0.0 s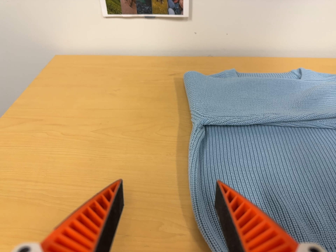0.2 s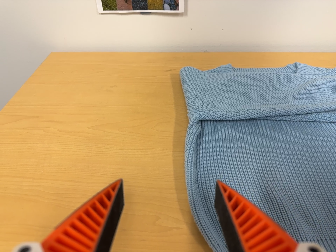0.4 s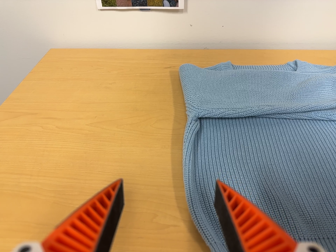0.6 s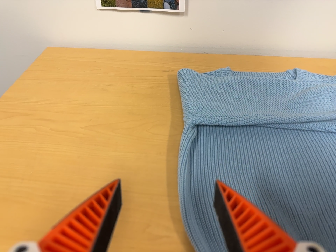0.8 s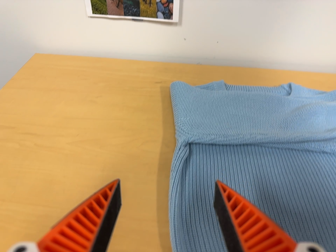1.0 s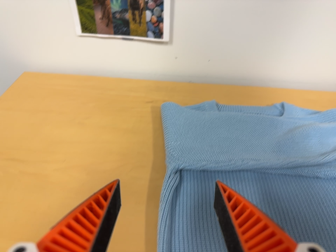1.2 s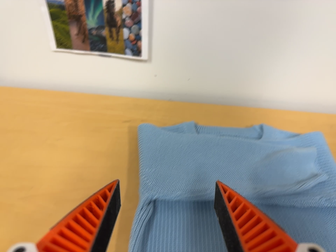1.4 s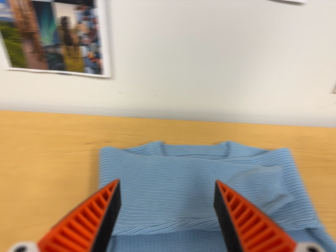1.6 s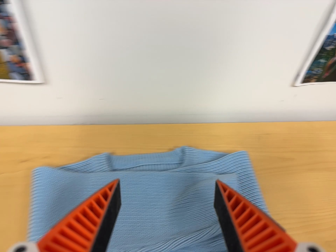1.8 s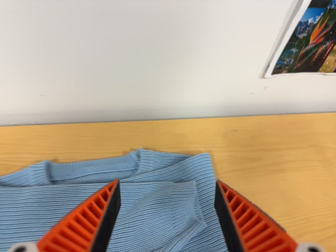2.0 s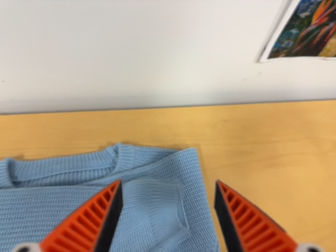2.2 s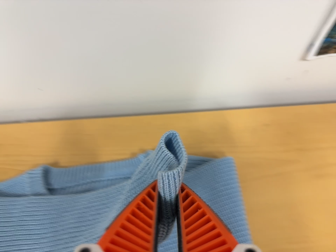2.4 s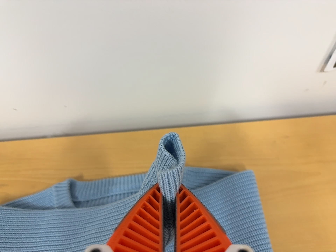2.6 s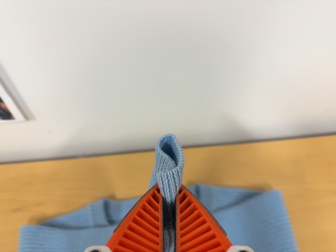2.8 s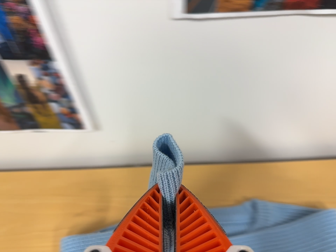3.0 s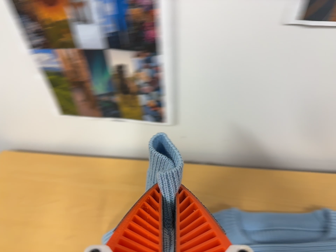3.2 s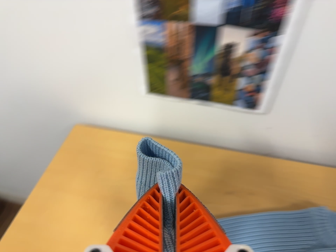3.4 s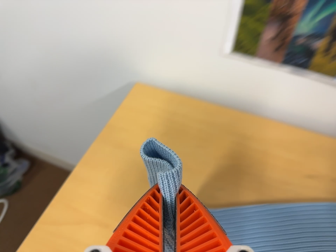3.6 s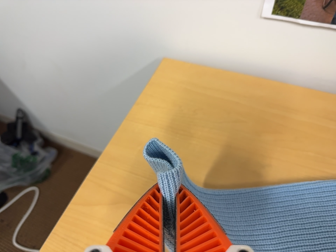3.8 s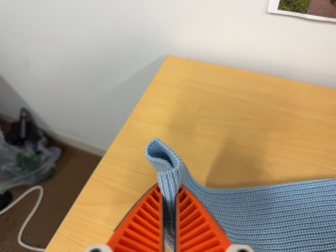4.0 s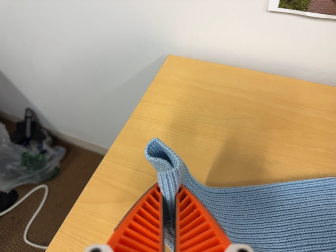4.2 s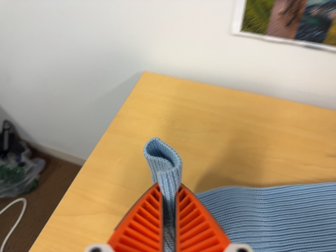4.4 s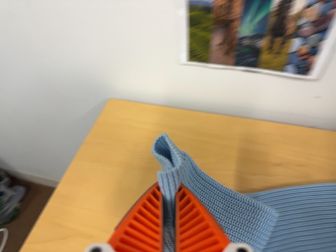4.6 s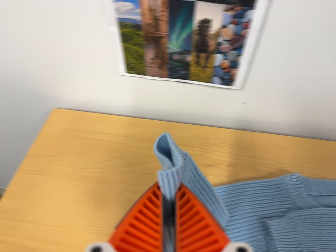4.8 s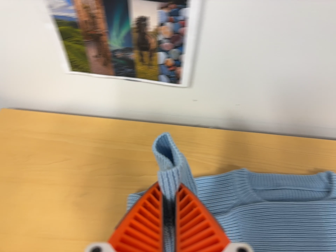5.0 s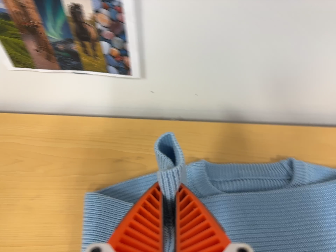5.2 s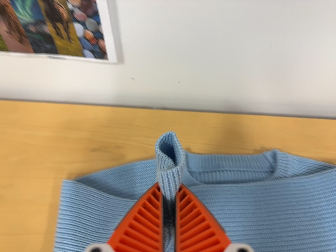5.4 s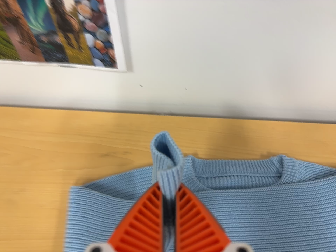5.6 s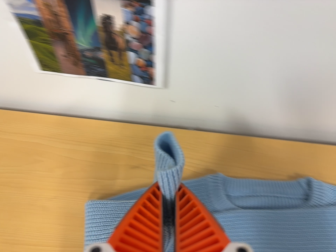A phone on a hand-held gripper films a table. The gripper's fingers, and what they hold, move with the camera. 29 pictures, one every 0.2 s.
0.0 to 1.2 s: The camera travels toward the top of its view, forward and to its right, about 14 cm, so close, fixed things drift downward.
1.2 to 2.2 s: The camera travels forward, to its right and toward the top of its view, about 28 cm, so what stands in front looms larger. Its aim tips toward the bottom of its view by about 15 degrees.
2.2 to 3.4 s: The camera swings to its left by about 20 degrees, and the scene slides to the right. It travels to its left, about 40 cm, so close, fixed things drift to the right. It rolls about its line of sight by about 20 degrees, and the scene rotates clockwise.
3.4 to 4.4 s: The camera shifts only a little, or ends up much as it began.
4.4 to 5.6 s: The scene slides to the left, as the camera pans about 10 degrees to its right. It travels to its right, about 16 cm, so close, fixed things drift to the left.
The film runs backward here.
